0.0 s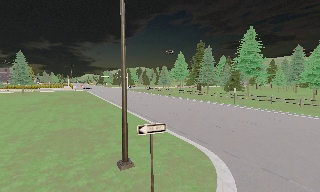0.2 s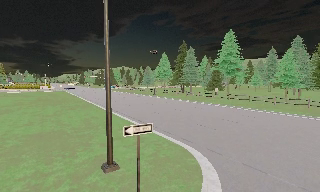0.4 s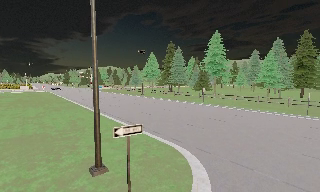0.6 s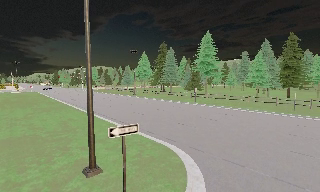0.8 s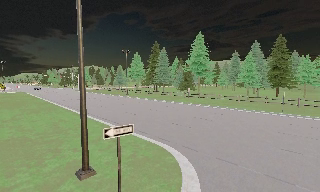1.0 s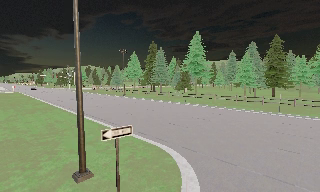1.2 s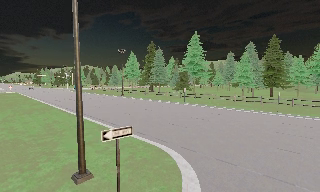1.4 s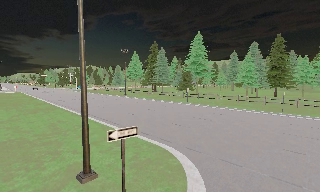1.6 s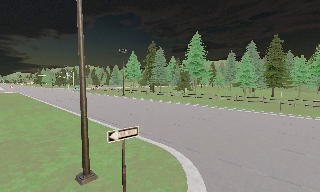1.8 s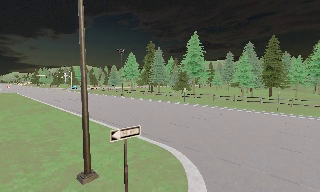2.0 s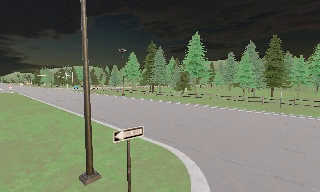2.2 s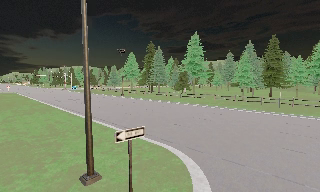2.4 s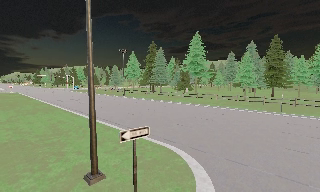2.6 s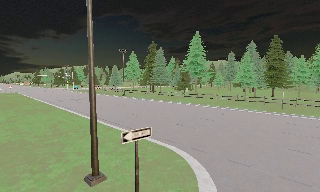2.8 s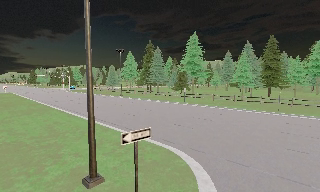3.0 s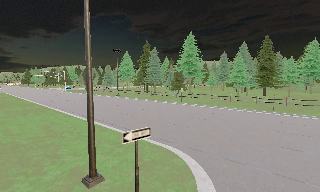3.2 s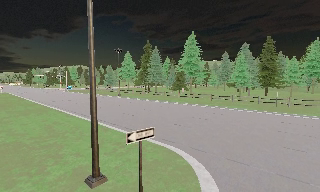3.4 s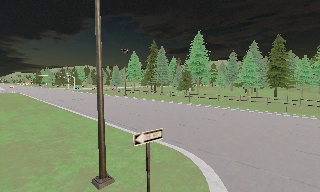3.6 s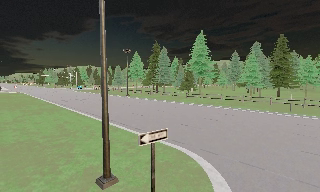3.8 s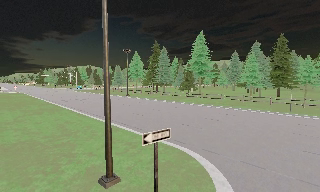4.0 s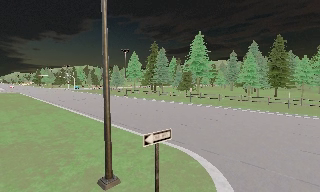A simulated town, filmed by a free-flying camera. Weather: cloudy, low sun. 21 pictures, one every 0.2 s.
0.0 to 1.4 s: The camera pans to its right, which is clockwise from overhead, by about 15 degrees. It travels to its left, about 0.5 m.
1.4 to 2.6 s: The camera shifts only a little, or ends up much as it began.
2.6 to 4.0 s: The camera travels to its left, about 0.5 m, so close, fixed things drift to the right.
The film runs forward here.
